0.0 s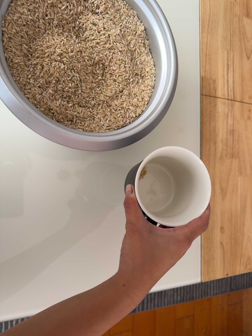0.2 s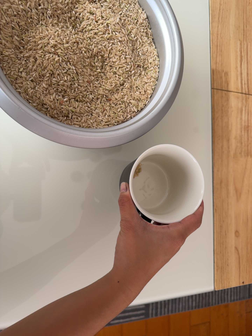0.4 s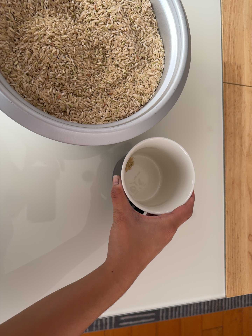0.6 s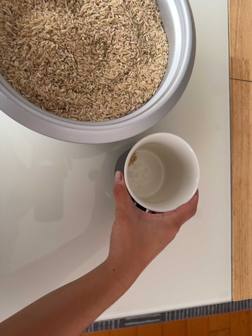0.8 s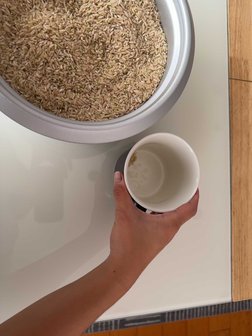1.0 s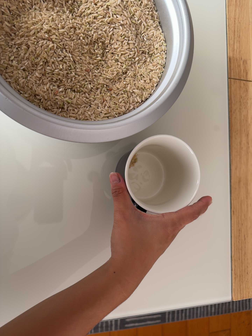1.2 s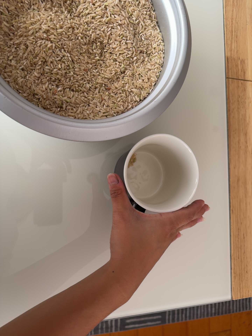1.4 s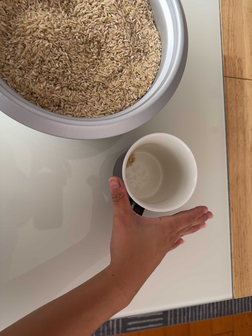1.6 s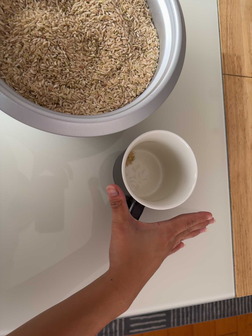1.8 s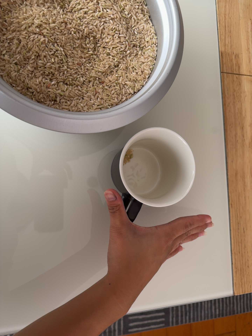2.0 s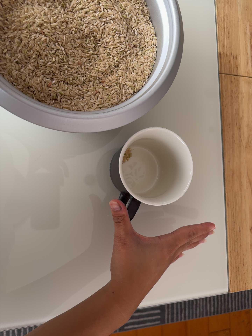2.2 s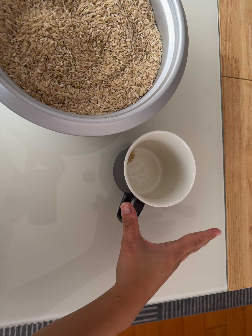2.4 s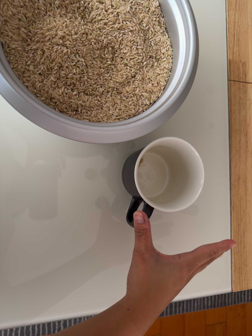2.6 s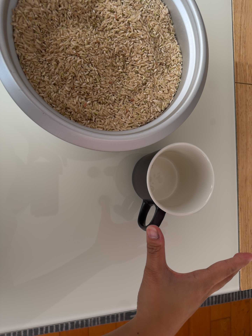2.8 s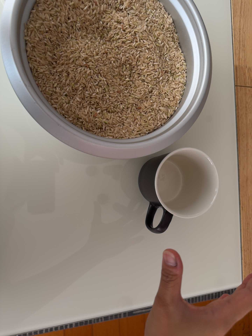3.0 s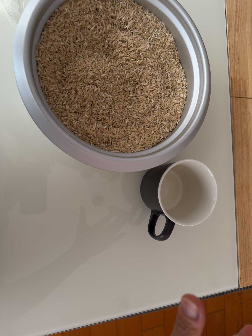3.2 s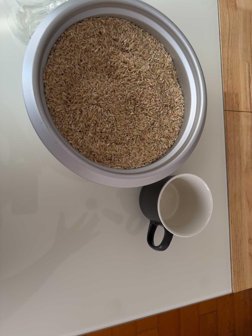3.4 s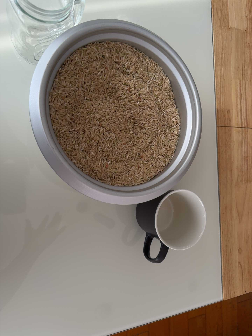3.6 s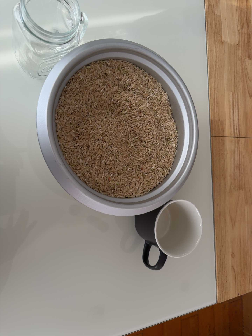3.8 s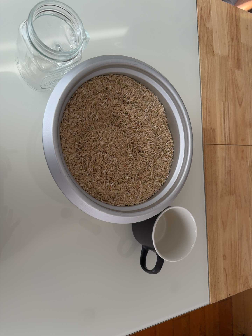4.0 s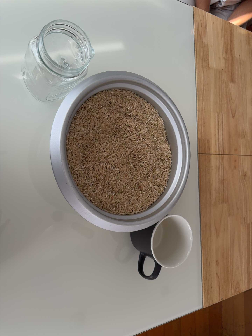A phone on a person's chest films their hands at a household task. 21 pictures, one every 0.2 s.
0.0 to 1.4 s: The camera travels forward, about 7 cm, so what stands in front looms larger.
1.4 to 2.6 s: The camera shifts only a little, or ends up much as it began.
2.6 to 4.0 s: The camera pans to its right by about 15 degrees. It travels toward the top of its view, backward and to its left, about 18 cm, so close, fixed things drift downward.
The film runs backward here.
